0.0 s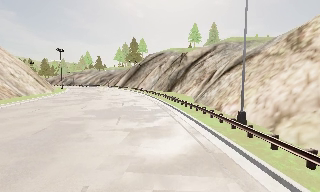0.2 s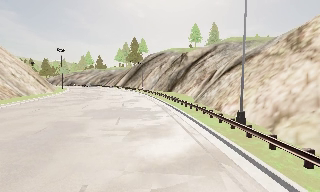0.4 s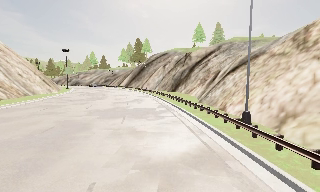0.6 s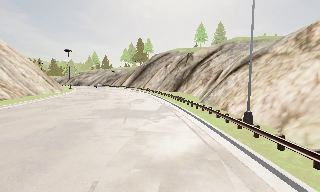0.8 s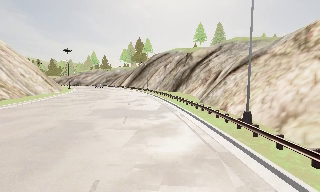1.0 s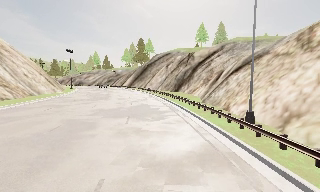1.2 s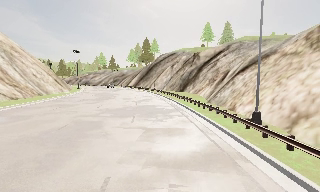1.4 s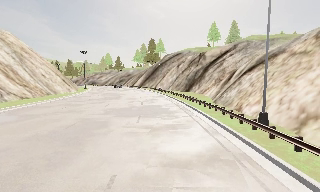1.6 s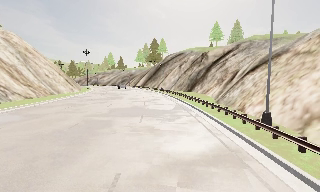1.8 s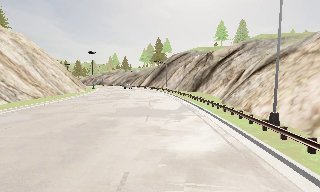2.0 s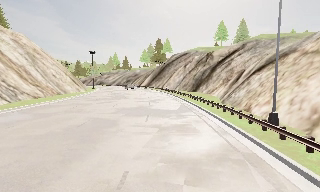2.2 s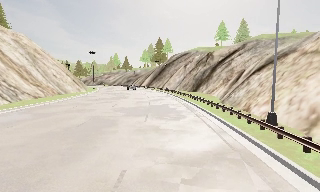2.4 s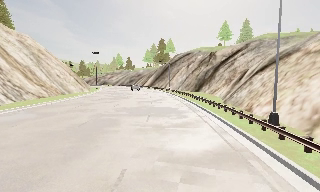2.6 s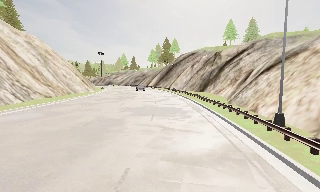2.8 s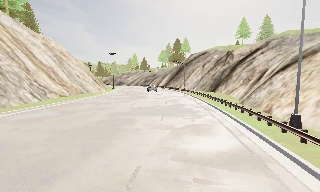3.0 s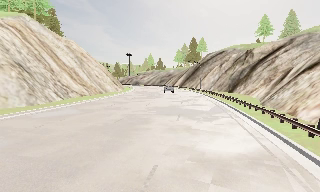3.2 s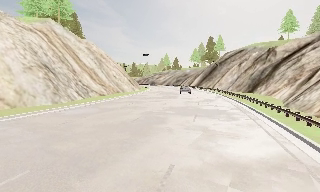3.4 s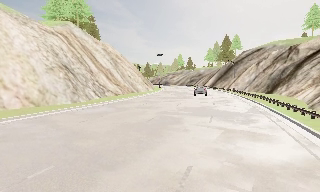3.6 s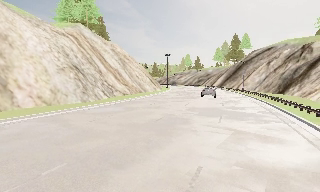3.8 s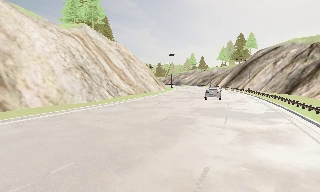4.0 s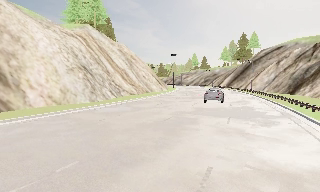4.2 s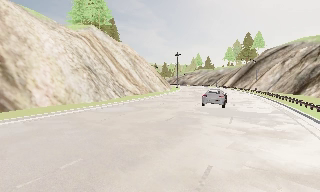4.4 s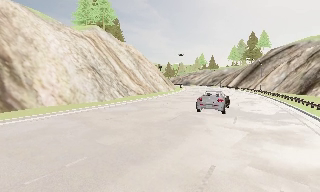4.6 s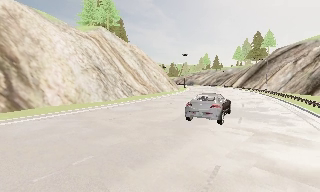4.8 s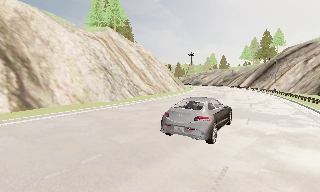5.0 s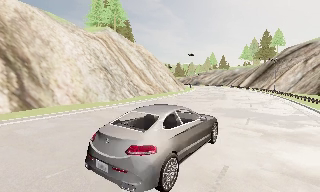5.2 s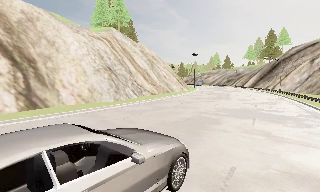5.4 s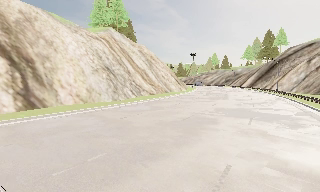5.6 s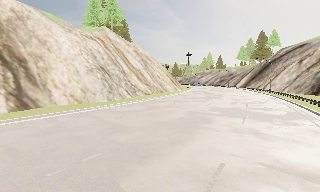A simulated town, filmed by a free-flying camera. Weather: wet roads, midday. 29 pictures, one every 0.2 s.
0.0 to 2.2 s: The camera shifts only a little, or ends up much as it began.
2.2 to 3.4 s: The scene slides to the right, as the camera pans about 20 degrees to its left.
3.4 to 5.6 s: The camera shifts only a little, or ends up much as it began.
The film runs backward here.
